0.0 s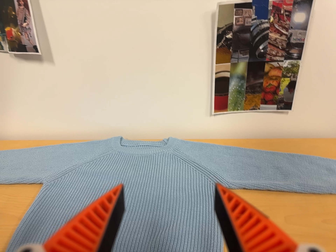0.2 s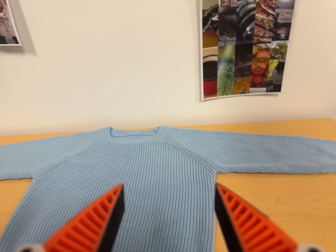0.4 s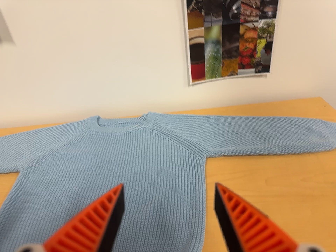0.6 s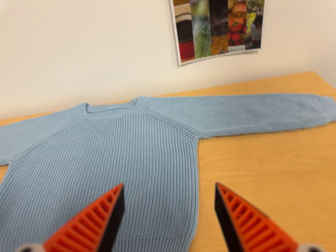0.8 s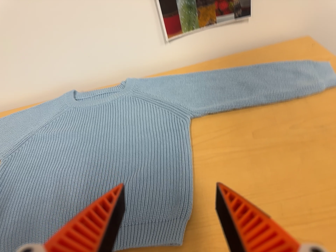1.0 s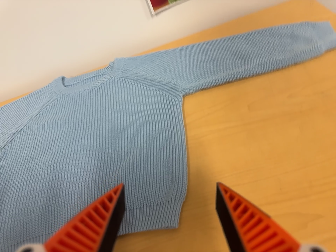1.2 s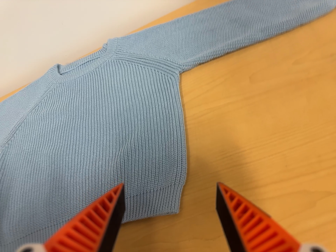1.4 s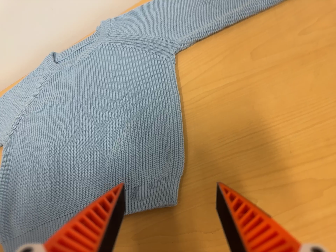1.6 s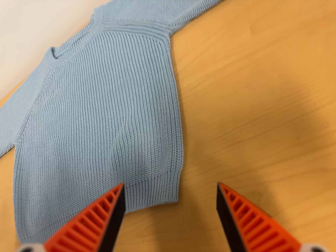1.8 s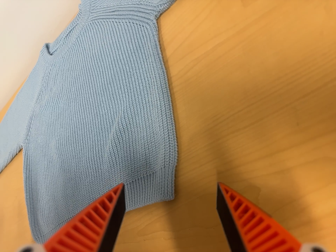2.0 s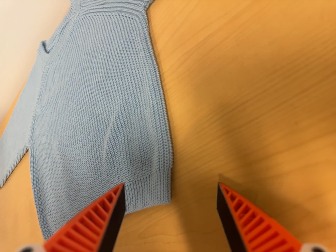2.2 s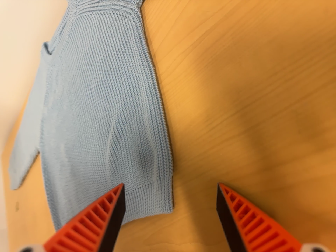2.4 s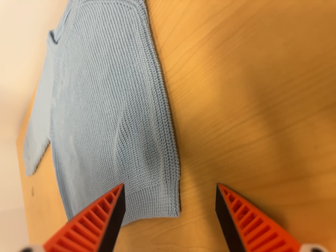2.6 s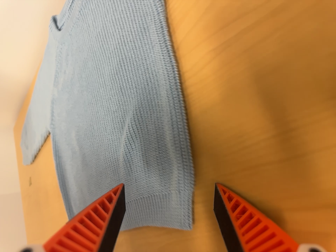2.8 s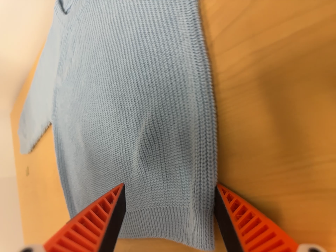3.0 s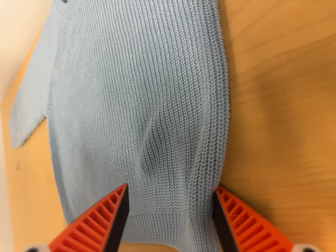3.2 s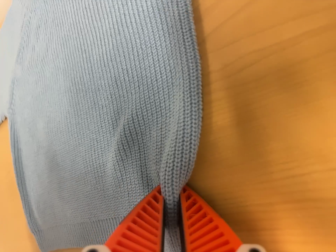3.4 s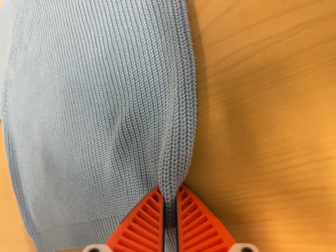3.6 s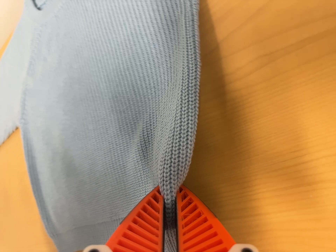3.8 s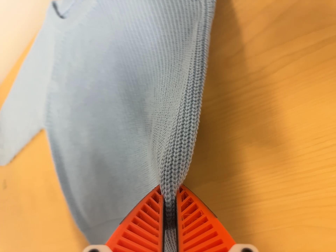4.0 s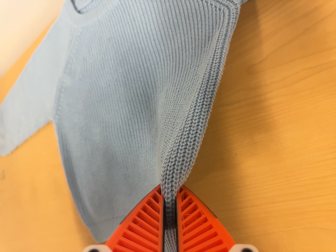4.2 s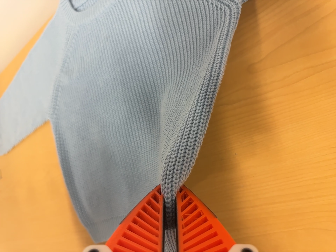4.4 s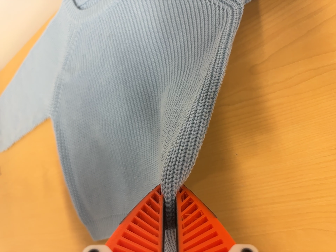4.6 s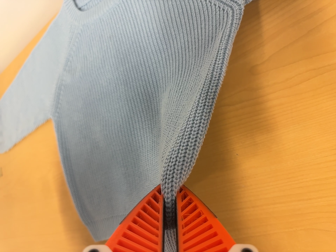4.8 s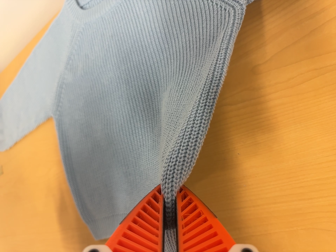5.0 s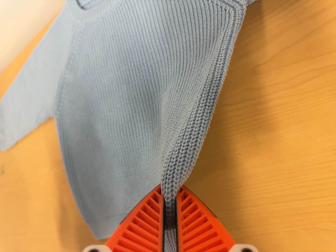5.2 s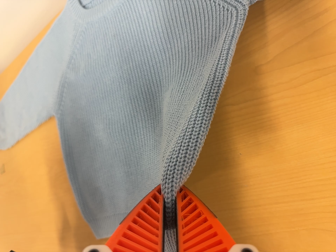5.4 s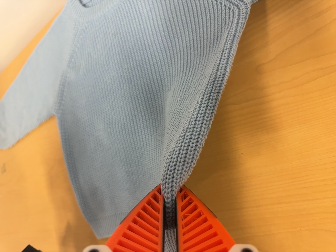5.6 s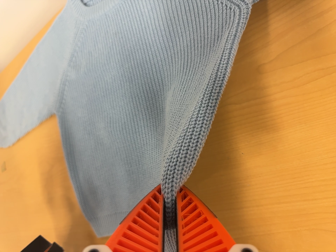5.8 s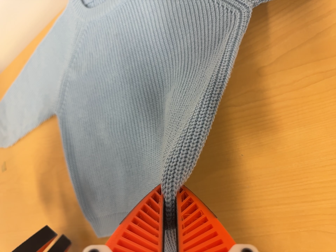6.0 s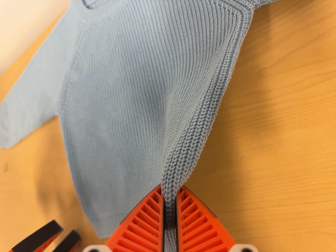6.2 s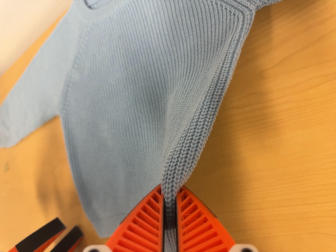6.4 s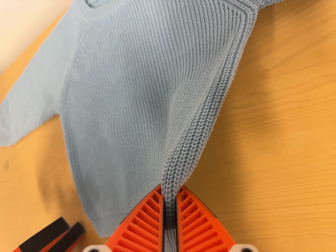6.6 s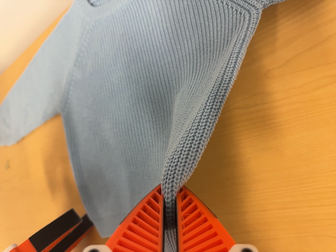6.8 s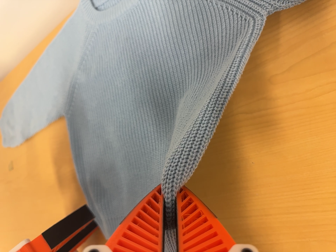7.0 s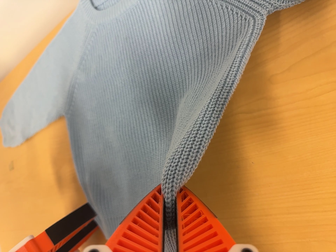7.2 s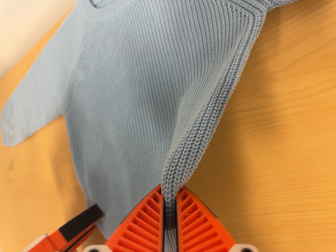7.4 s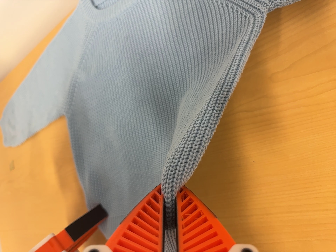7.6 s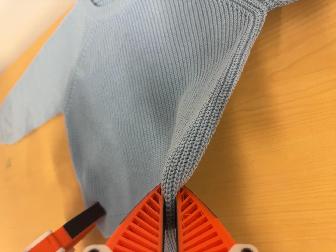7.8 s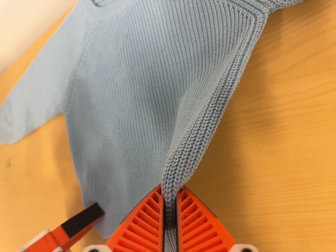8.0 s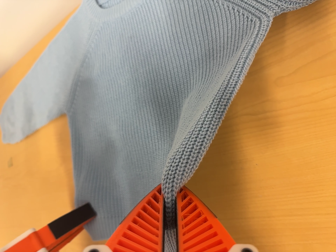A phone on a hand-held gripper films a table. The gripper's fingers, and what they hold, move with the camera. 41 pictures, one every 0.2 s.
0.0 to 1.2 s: The camera travels to its right and forward, about 14 cm, so close, fixed things drift to the left. Its aim tips toward the bottom of its view by about 25 degrees, and the scene shifts upward. It rolls about its line of sight by about 25 degrees, and the scene rotates counterclockwise.
1.2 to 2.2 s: The camera pans to its left by about 20 degrees. It travels to its right, toward the top of its view and forward, about 18 cm. Its aim tips toward the bottom of its view by about 20 degrees. It rolls about its line of sight by about 20 degrees, and the scene rotates counterclockwise.
2.2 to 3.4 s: The camera travels forward, to its left and toward the top of its view, about 12 cm, so what stands in front looms larger. Its aim tips toward the bottom of its view by about 10 degrees.
3.4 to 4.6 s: The camera travels to its left and backward, about 10 cm, so close, fixed things drift to the right.
4.6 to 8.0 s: The camera shifts only a little, or ends up much as it began.
The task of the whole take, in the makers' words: fold up.
The film runs forward here.
